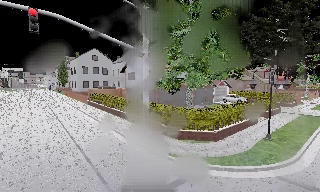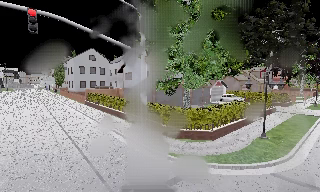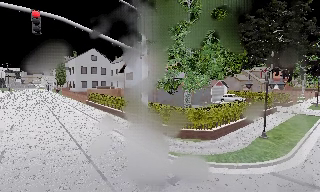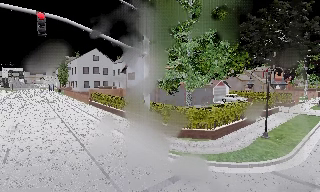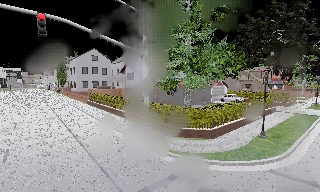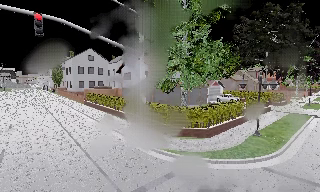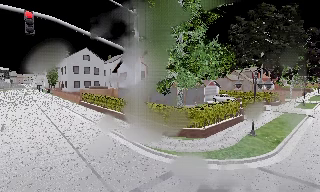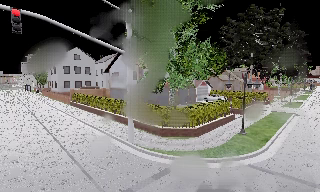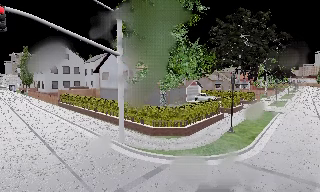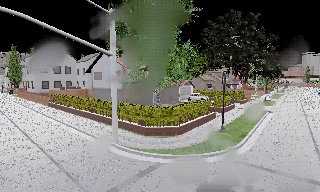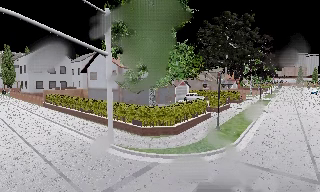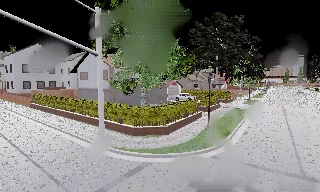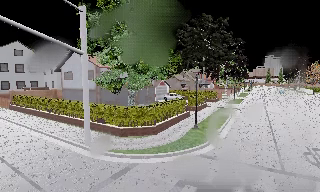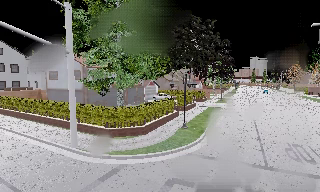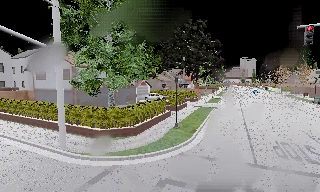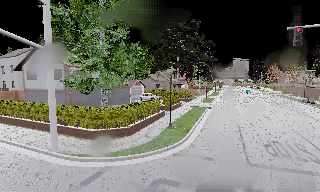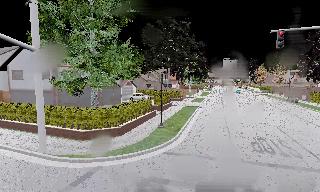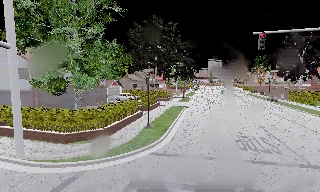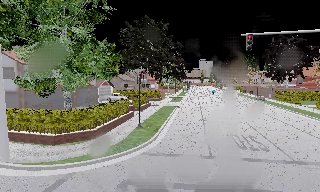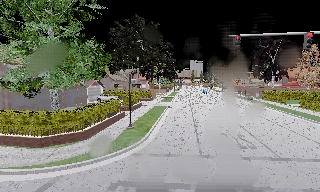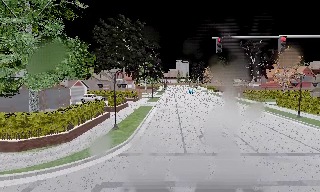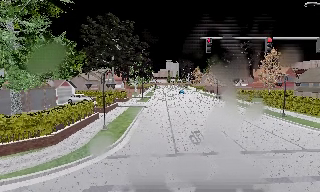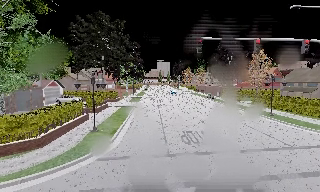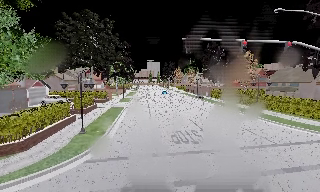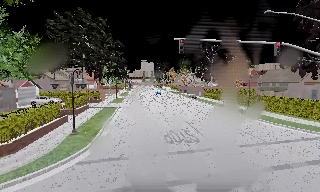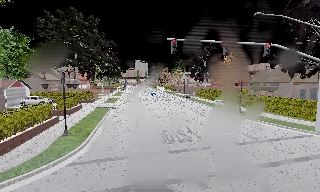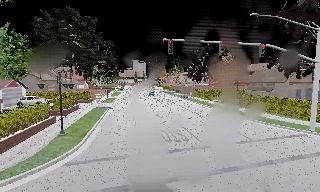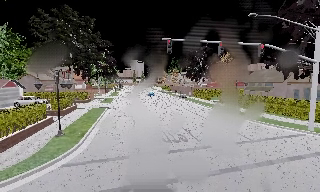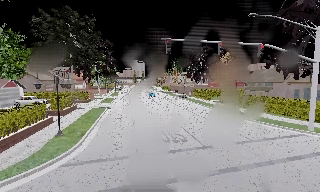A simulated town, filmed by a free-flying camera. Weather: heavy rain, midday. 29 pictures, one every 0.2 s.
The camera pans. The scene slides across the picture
to the left.
The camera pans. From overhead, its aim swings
clockwise.
0.0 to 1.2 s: The camera shifts only a little, or ends up much as it began.
1.2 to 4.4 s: The camera pans to its right, which is clockwise from overhead, by about 50 degrees. It travels to its right, about 0.5 m, so close, fixed things drift to the left.
4.4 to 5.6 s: The camera shifts only a little, or ends up much as it began.
The film runs backward here.
